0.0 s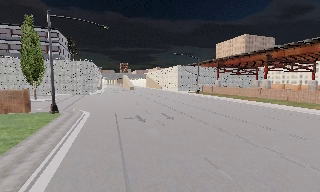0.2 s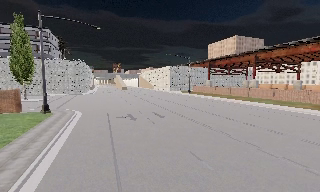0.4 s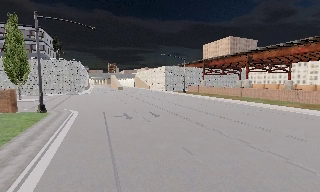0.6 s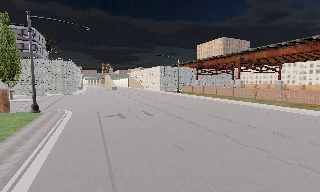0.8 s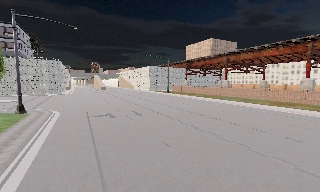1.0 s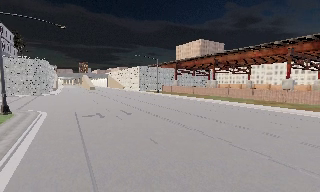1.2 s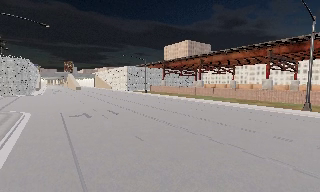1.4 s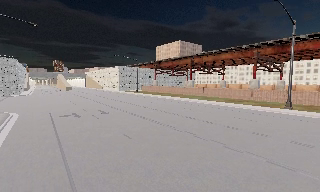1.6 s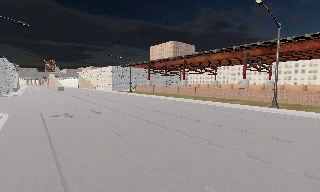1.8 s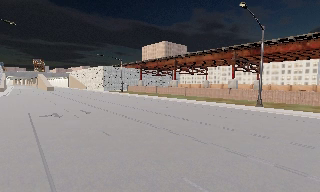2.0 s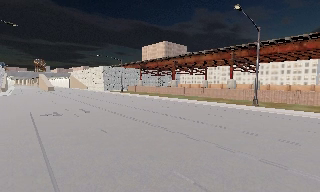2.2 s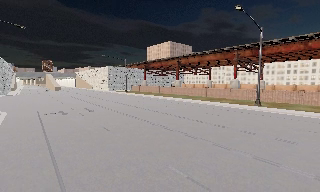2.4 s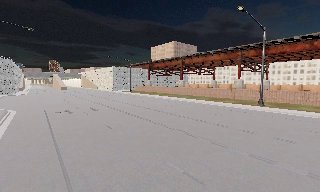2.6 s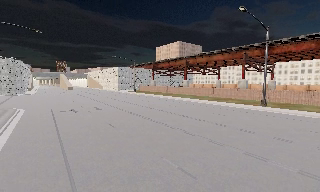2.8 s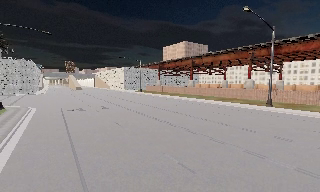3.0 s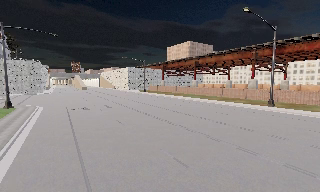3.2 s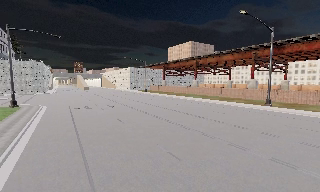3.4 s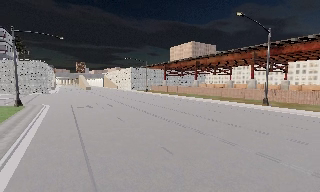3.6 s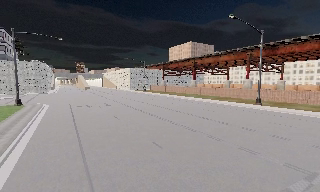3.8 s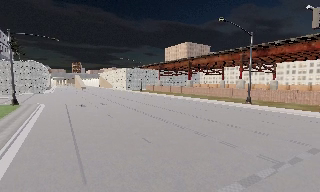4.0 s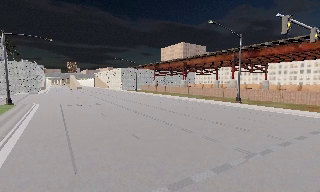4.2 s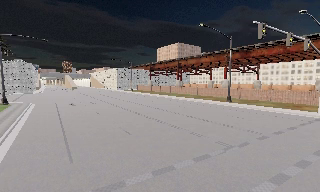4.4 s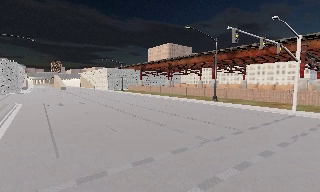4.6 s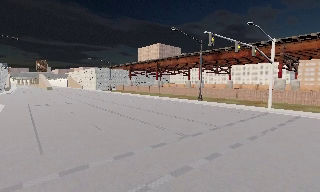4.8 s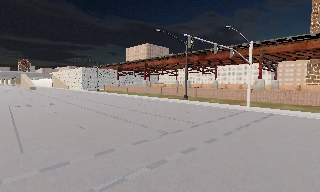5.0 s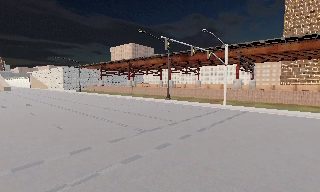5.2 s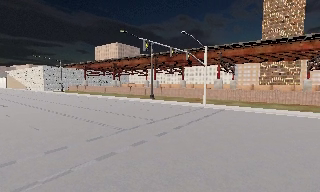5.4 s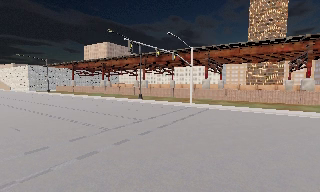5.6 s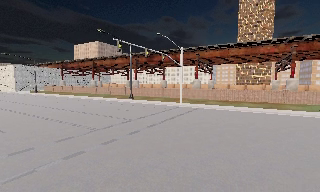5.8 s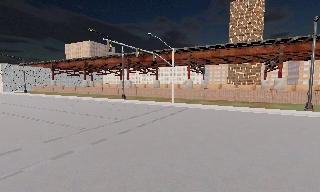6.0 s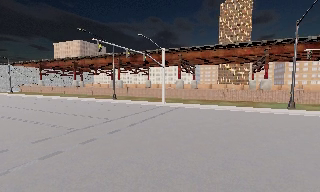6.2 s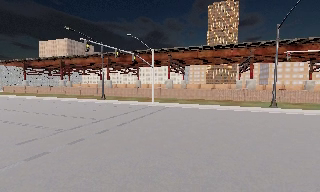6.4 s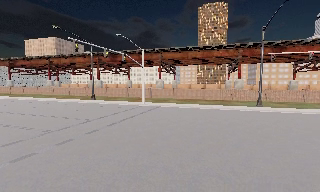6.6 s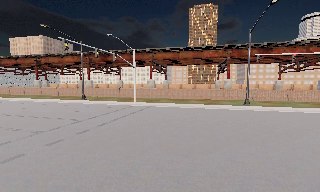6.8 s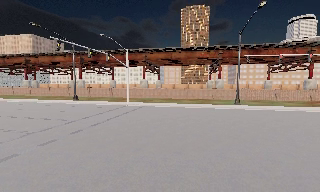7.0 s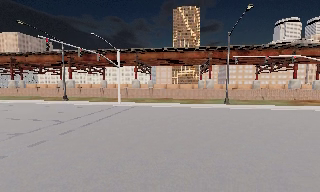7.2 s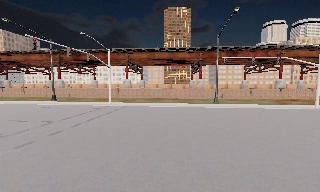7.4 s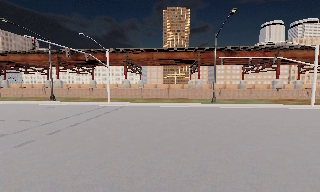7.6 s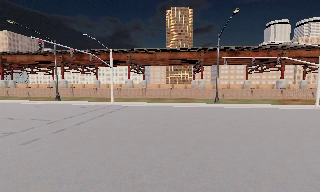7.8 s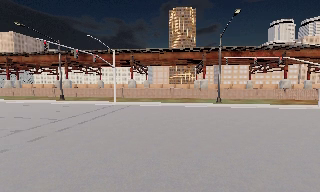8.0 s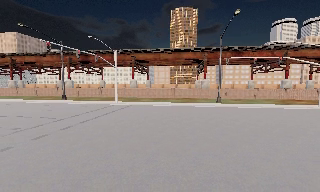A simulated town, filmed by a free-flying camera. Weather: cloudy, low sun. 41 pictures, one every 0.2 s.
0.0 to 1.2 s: The camera pans to its right, which is clockwise from overhead, by about 15 degrees. It travels backward, about 3 m, so what stands in front gets smaller.
1.2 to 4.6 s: The camera travels backward and to its right, about 11 m, so what stands in front gets smaller. It gains speed.
4.6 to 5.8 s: The camera swings to its right by about 20 degrees, and the scene slides to the left. It travels to its right and backward, about 3.5 m, so close, fixed things drift to the left. It loses speed.
5.8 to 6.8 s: The camera pans to its right, which is clockwise from overhead, by about 15 degrees. It travels backward, about 1 m, so what stands in front gets smaller.
6.8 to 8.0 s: The camera travels backward and to its right, about 1.5 m, so what stands in front gets smaller.
The film runs forward here.
